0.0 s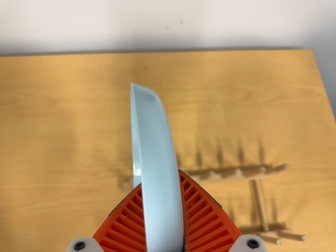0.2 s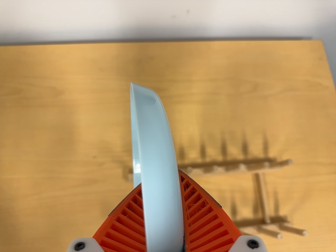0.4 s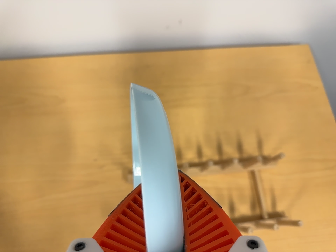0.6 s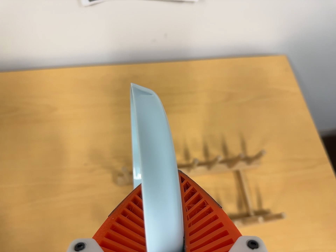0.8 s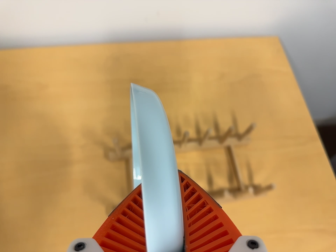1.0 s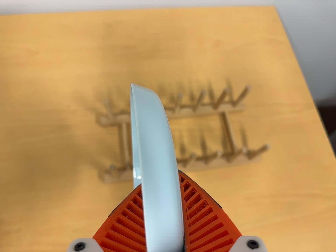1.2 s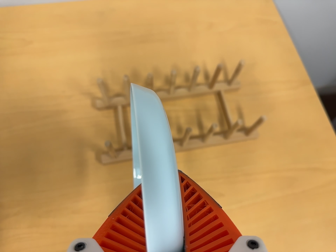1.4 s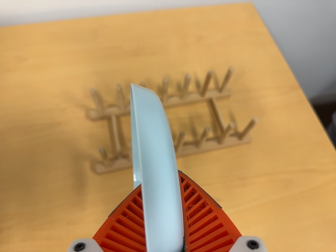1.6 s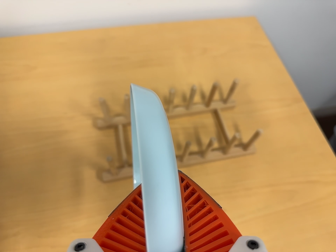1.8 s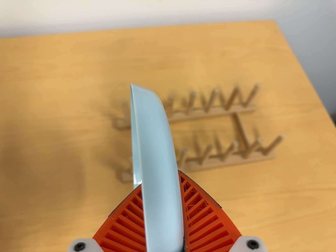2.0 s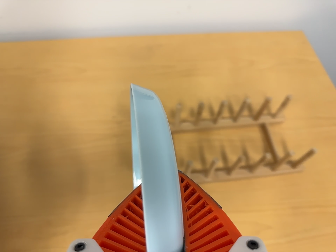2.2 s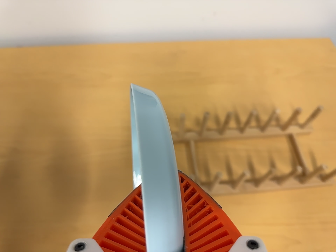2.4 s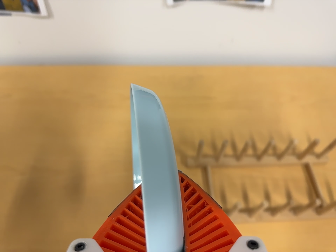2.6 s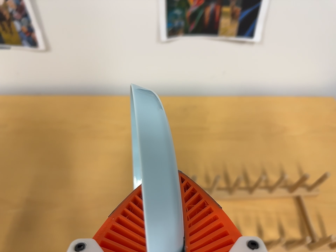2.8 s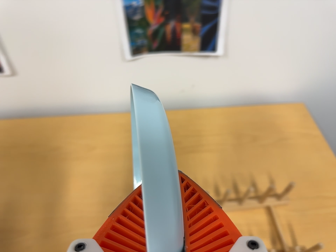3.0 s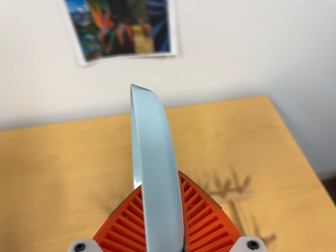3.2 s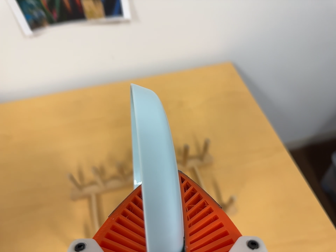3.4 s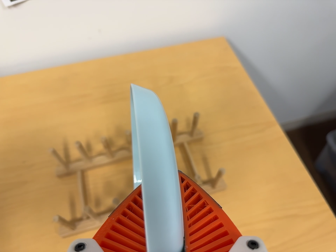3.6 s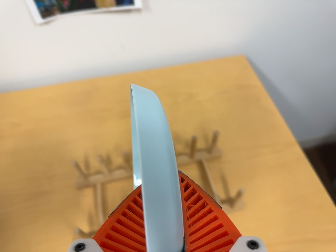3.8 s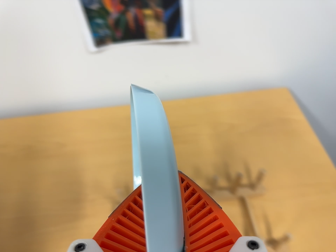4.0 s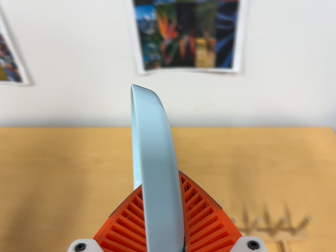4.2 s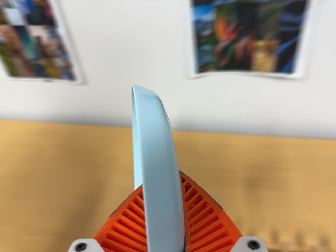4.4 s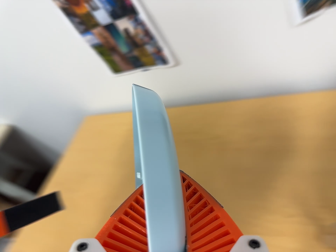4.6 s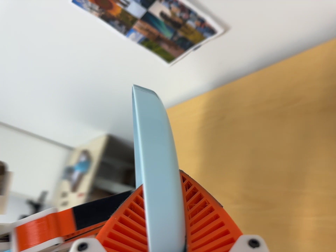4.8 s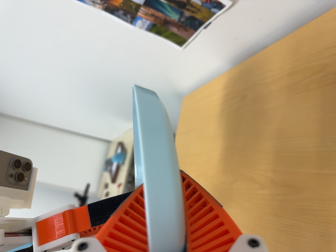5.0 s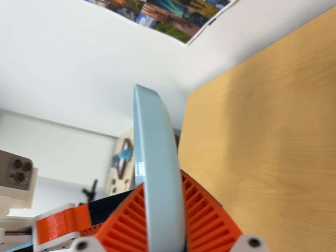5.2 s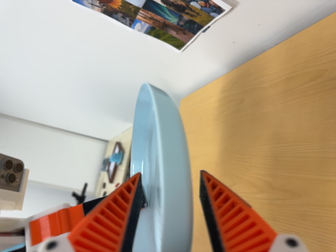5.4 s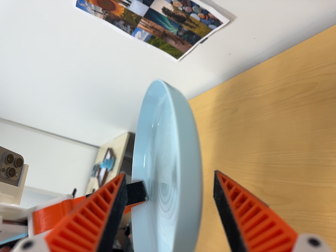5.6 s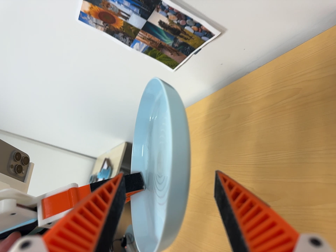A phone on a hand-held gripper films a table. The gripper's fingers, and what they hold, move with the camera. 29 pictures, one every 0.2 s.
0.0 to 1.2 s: The camera travels toward the bottom of its view, about 18 cm, so close, fixed things drift upward.
1.2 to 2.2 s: The camera travels to its left, about 8 cm, so close, fixed things drift to the right. Its aim tips toward the top of its view by about 10 degrees, and the scene shifts downward.
2.2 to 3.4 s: The camera travels to its right, about 16 cm, so close, fixed things drift to the left. It rolls about its line of sight by about 10 degrees, and the scene rotates counterclockwise.
3.4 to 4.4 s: The camera swings to its left by about 45 degrees, and the scene slides to the right. It travels to its left, toward the top of its view and forward, about 12 cm, so close, fixed things drift to the right. It rolls about its line of sight by about 10 degrees, and the scene rotates clockwise.
4.4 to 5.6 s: The camera pans to its left by about 30 degrees. It travels to its right, about 10 cm. It rolls about its line of sight by about 20 degrees, and the scene rotates counterclockwise.
The film runs backward here.
